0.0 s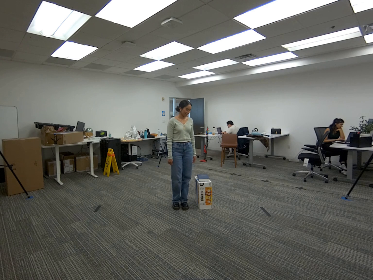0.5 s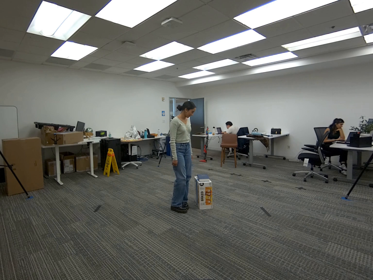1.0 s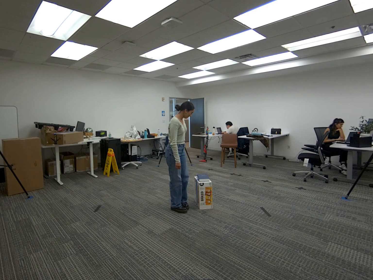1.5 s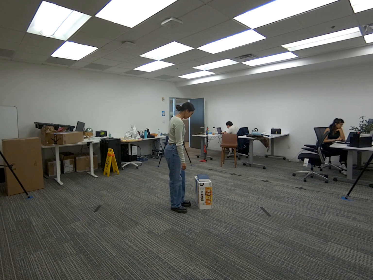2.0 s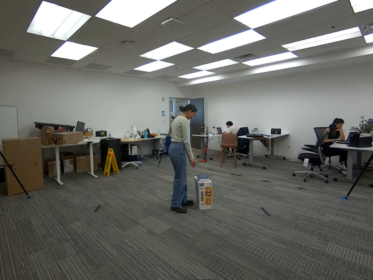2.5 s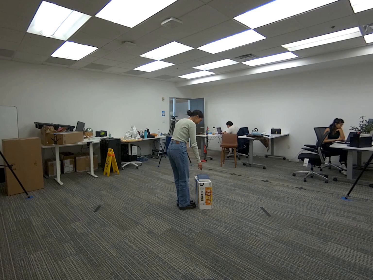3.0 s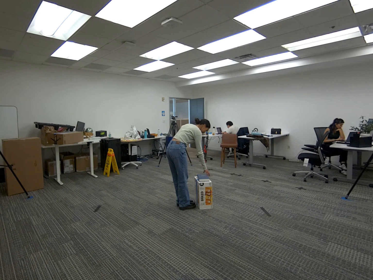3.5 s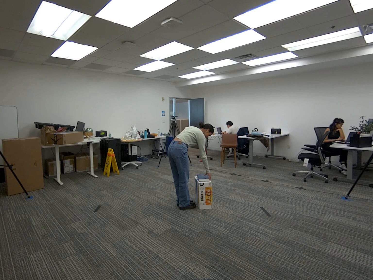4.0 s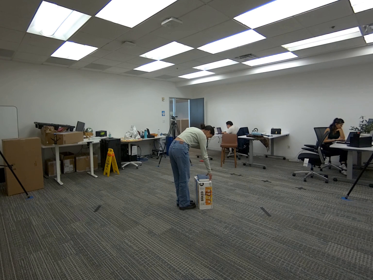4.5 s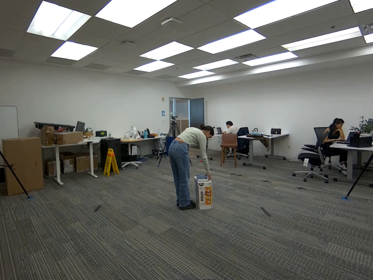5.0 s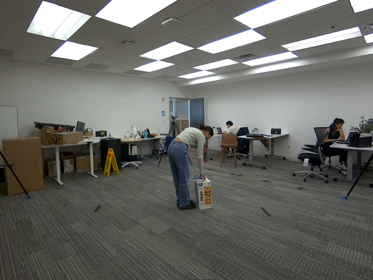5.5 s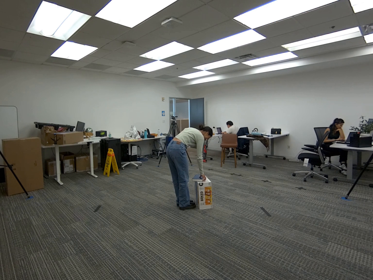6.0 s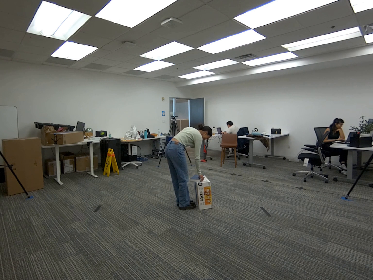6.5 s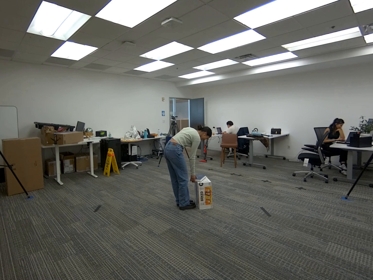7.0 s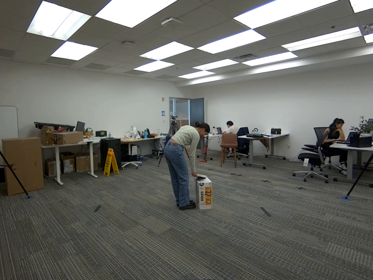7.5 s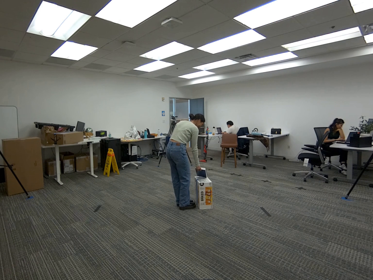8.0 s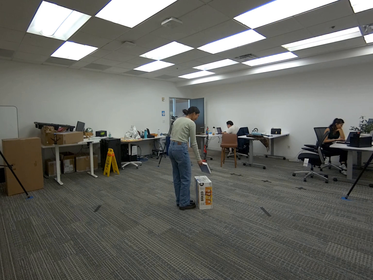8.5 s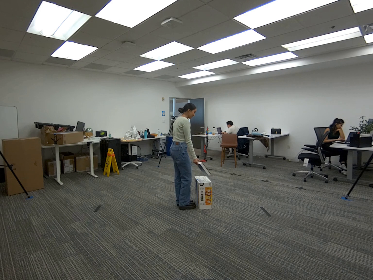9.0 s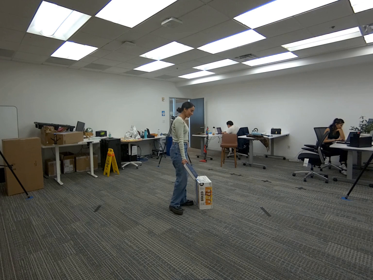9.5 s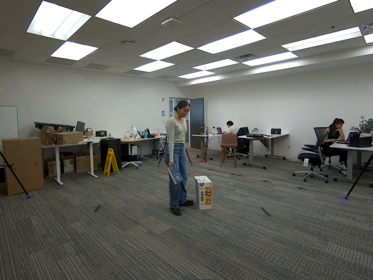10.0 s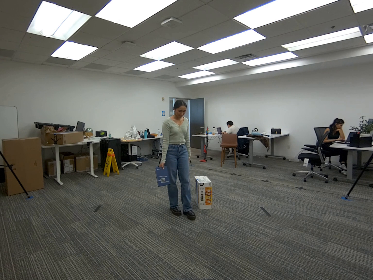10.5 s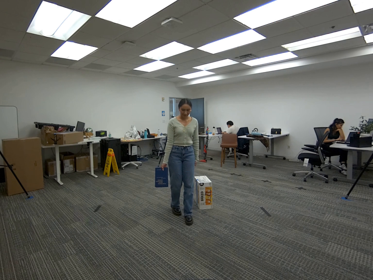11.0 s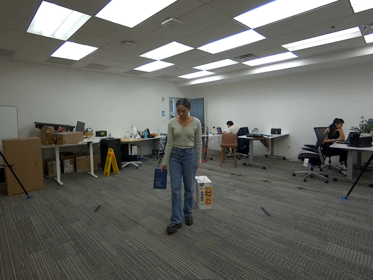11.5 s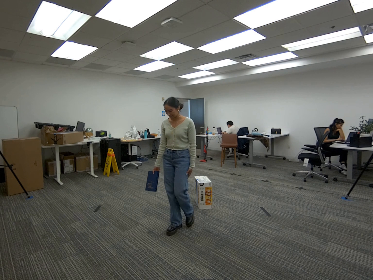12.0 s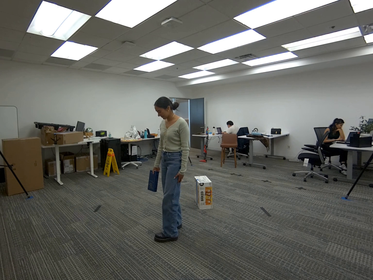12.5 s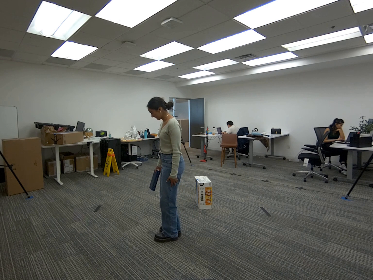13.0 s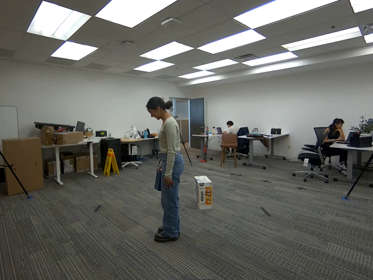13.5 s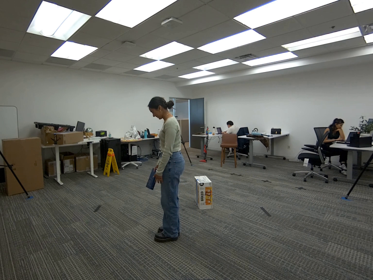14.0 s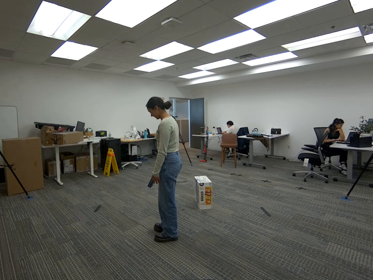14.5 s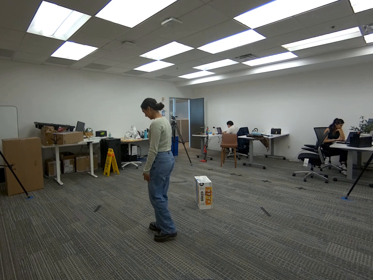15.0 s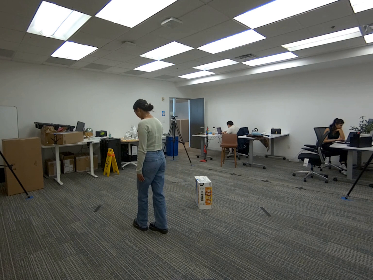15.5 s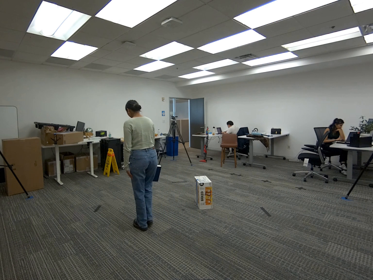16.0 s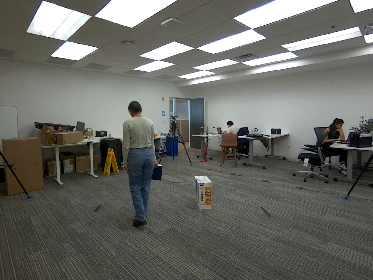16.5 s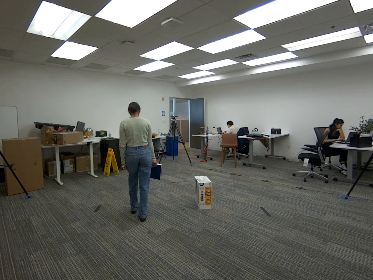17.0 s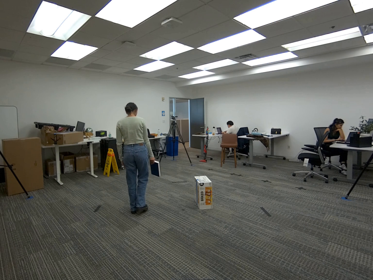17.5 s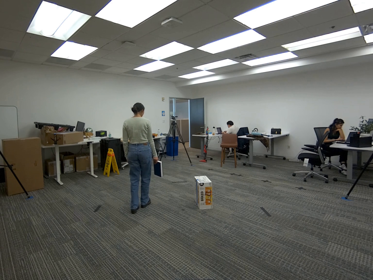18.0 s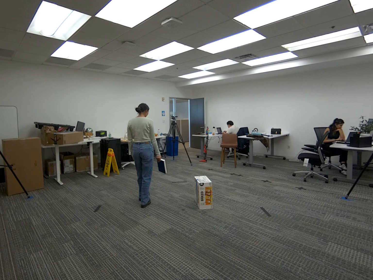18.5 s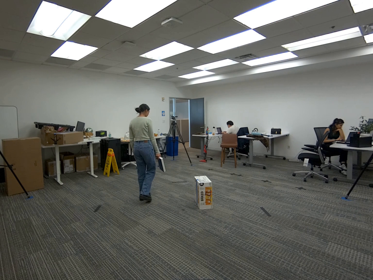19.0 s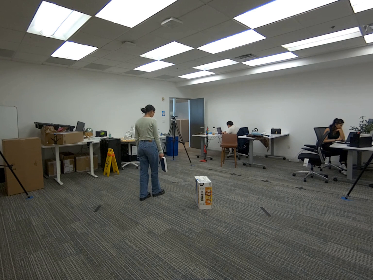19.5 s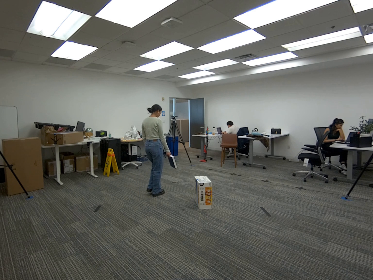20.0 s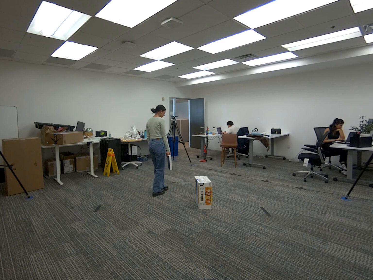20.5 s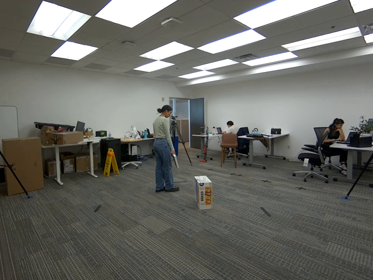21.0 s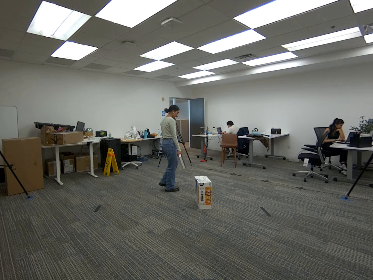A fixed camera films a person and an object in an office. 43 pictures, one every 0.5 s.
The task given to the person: Walk to the dark blue book on the snack box, use your right hand to pick up the book, walk around and place the book on the floor.
